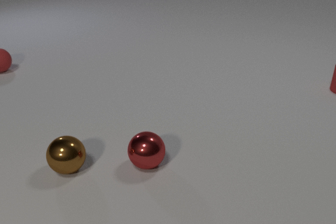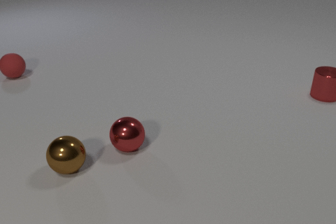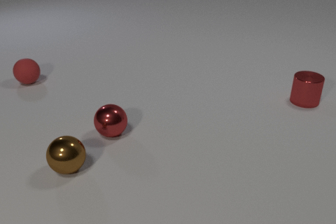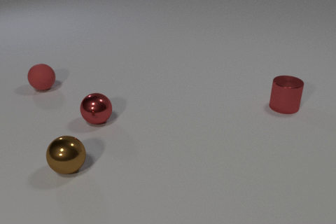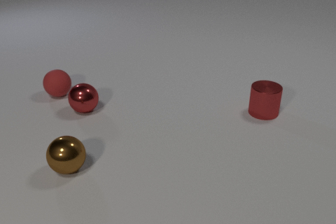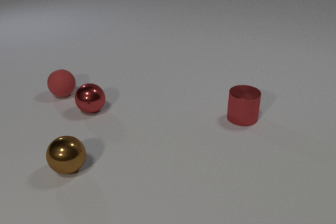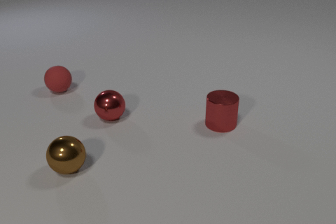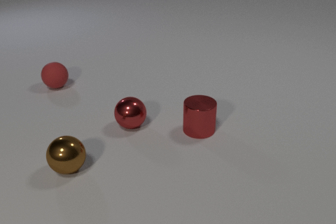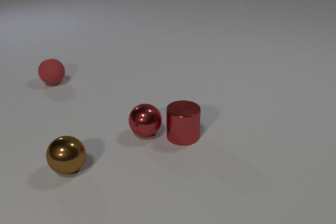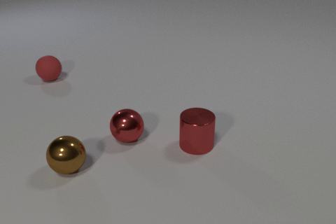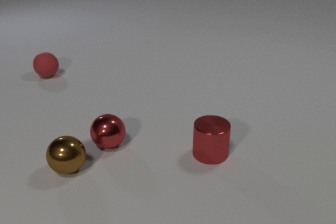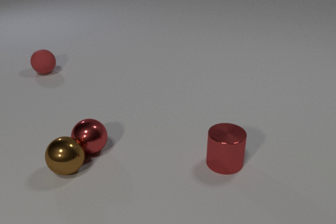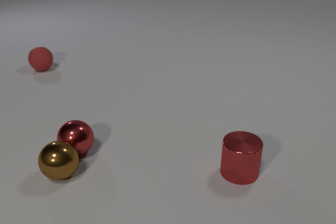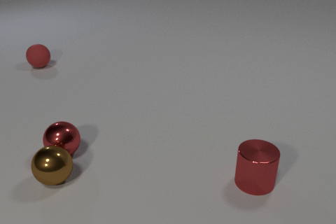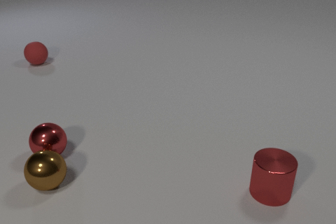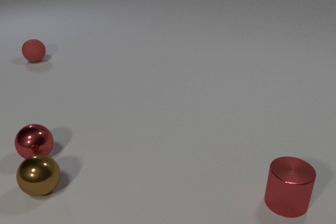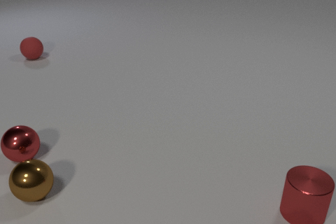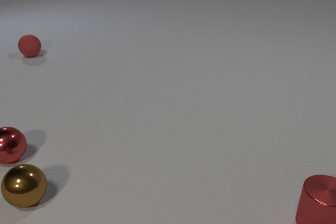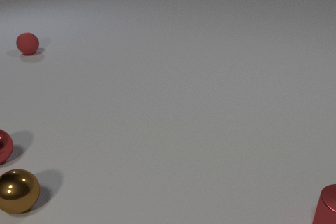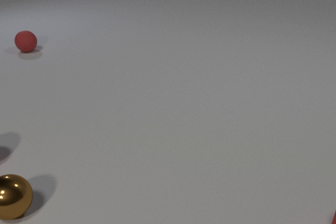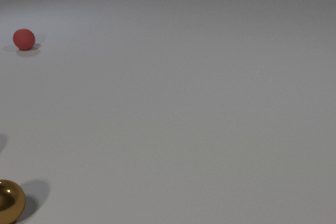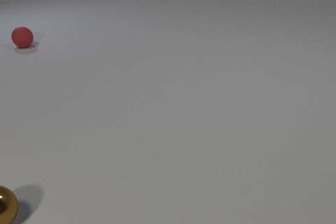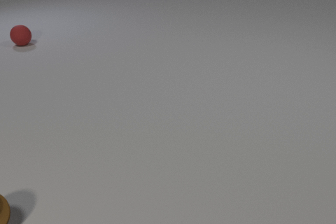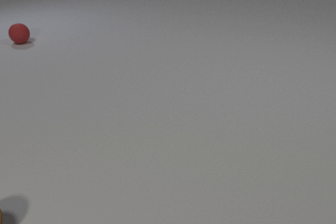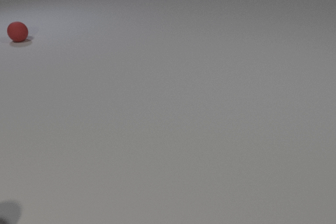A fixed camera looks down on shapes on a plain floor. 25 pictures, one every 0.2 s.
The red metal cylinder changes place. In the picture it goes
toward the camera.
0.0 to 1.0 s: The red rubber sphere rolls toward the camera and to the right. The red metal sphere rolls away from the camera and to the left. The red metal cylinder slides to the left and toward the camera. The red rubber sphere and the red metal sphere collide.
1.0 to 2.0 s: The red rubber sphere rolls away from the camera. The red metal sphere rolls toward the camera. The red metal cylinder slides toward the camera and to the left. The red metal sphere and the red metal cylinder collide.
2.0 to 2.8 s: The red rubber sphere rolls away from the camera. The red metal sphere rolls to the left. The red metal cylinder slides to the right and toward the camera. The brown metal sphere rolls to the left and toward the camera. The red metal sphere and the brown metal sphere collide.
2.8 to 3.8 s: The red rubber sphere rolls away from the camera. The red metal sphere rolls to the left, leaves at the left edge. The red metal cylinder slides to the right and toward the camera, leaves at the right edge. The brown metal sphere rolls to the left and toward the camera.
3.8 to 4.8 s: The red rubber sphere rolls away from the camera. The brown metal sphere rolls to the left and toward the camera, leaves at the left edge.
What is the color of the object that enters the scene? red.
What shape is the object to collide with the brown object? sphere.
What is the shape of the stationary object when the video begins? sphere.
